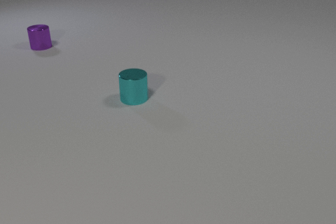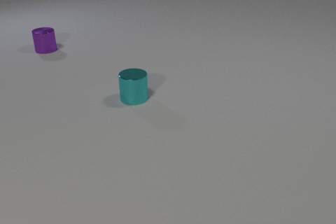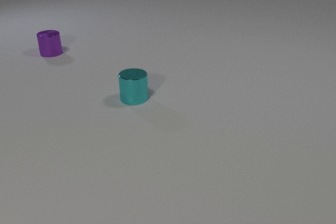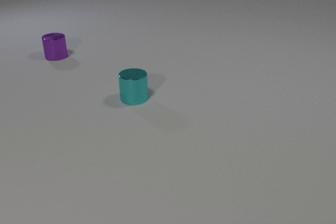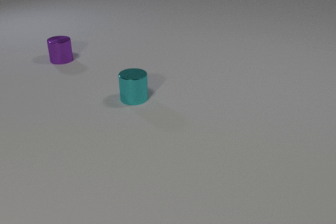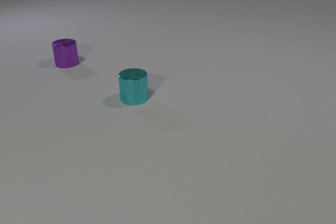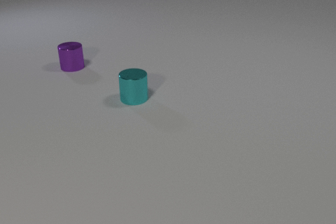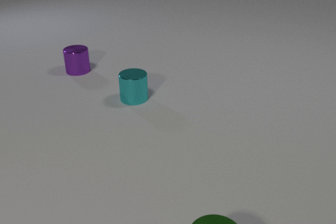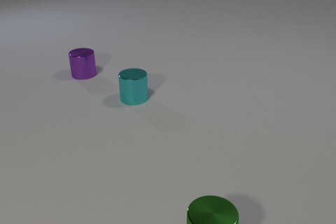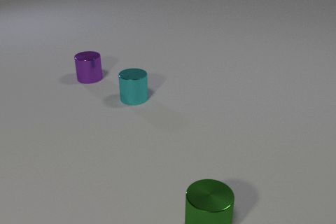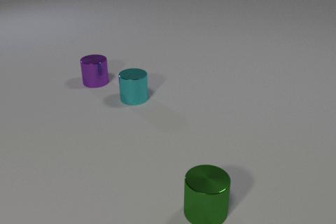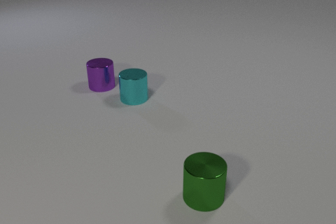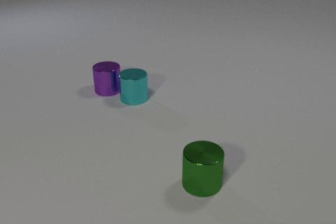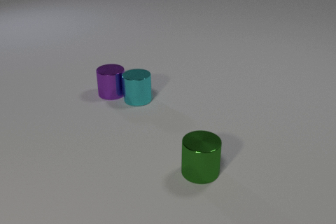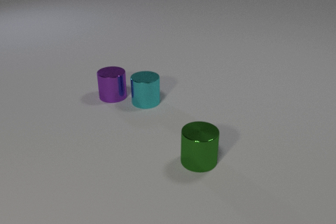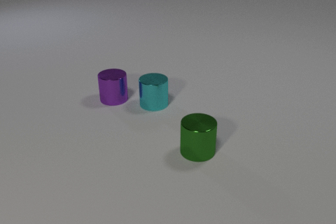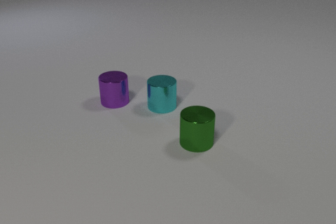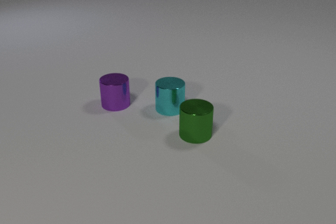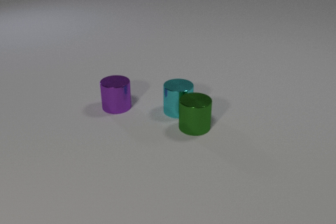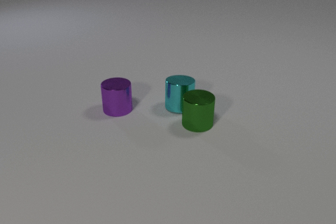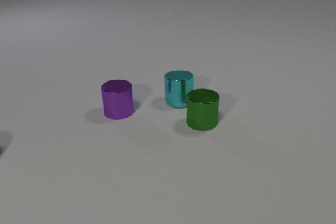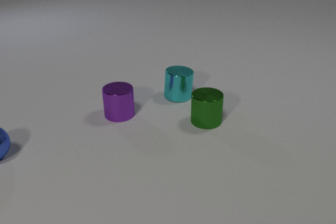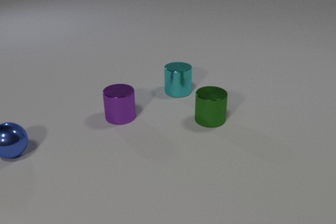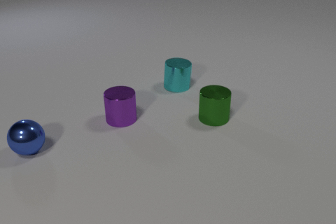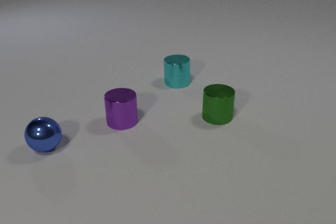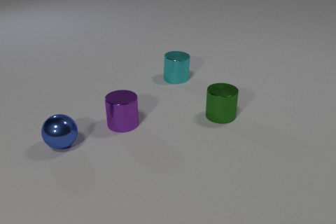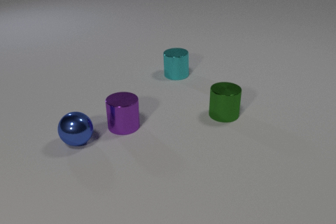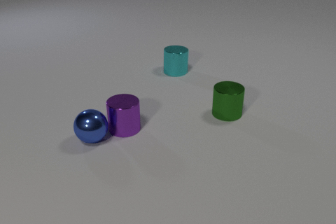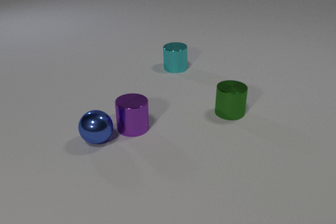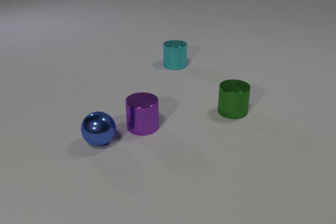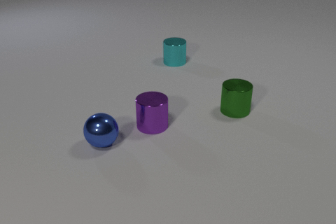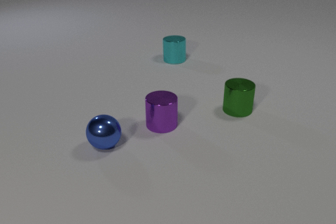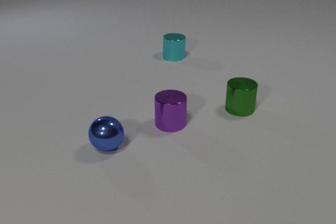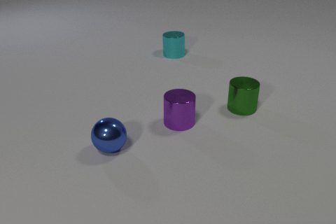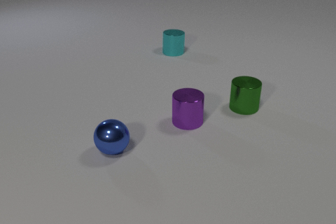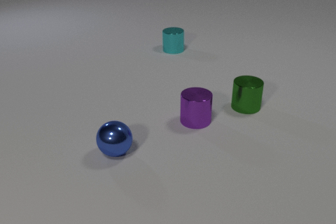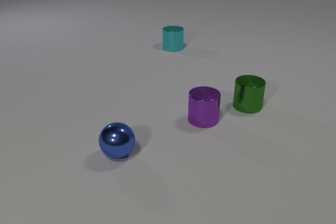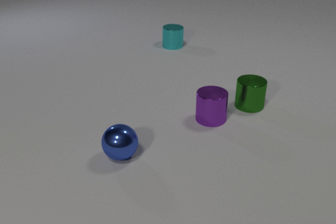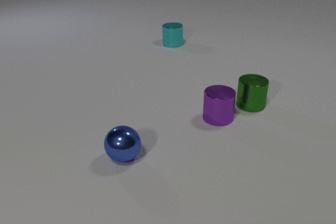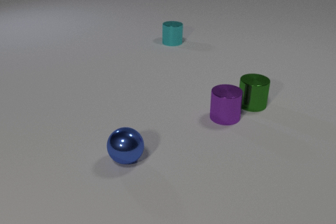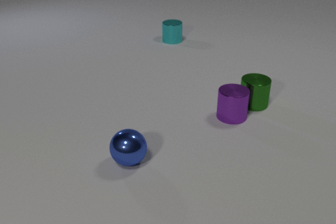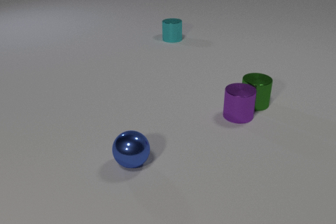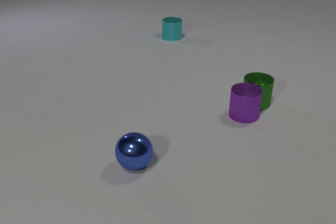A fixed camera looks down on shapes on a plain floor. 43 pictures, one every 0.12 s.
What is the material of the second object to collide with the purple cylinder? metal.
What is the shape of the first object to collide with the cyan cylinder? cylinder.
What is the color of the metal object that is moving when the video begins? purple.
0.00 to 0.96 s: The purple metal cylinder slides toward the camera and to the right. The green metal cylinder comes in at the bottom edge, slides away from the camera.
0.96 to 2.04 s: The purple metal cylinder slides toward the camera and to the right. The cyan metal cylinder slides to the right and toward the camera. The green metal cylinder slides away from the camera. The purple metal cylinder and the cyan metal cylinder collide.
2.04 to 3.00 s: The purple metal cylinder slides toward the camera. The cyan metal cylinder slides away from the camera. The blue metal sphere comes in at the left edge, rolls to the right. The green metal cylinder slides away from the camera and to the right. The cyan metal cylinder and the green metal cylinder collide.
3.00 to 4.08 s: The purple metal cylinder slides to the right. The cyan metal cylinder slides away from the camera. The blue metal sphere rolls to the right and toward the camera. The green metal cylinder slides to the right and away from the camera. The purple metal cylinder and the blue metal sphere collide.
4.08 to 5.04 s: The purple metal cylinder slides to the right. The cyan metal cylinder slides away from the camera. The blue metal sphere rolls toward the camera and to the right. The green metal cylinder slides away from the camera and to the right. The purple metal cylinder and the green metal cylinder collide.
